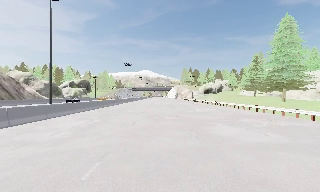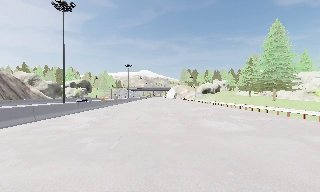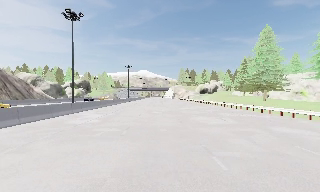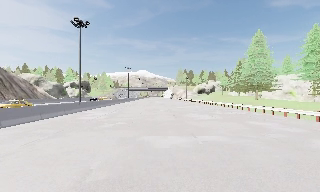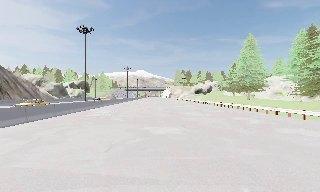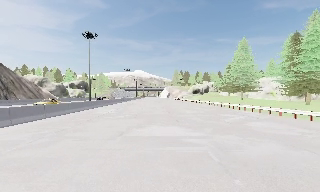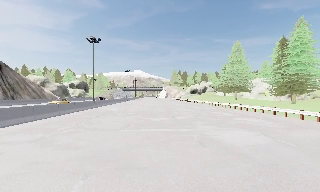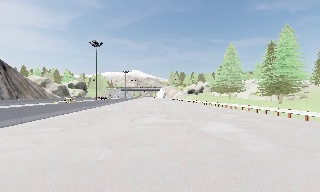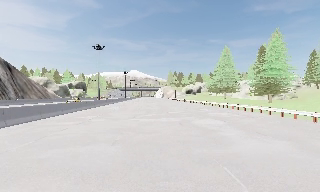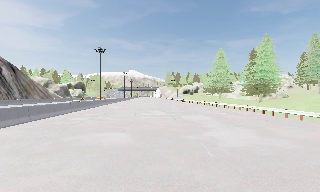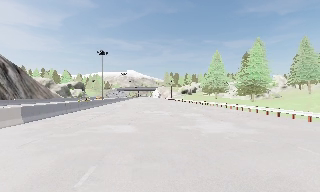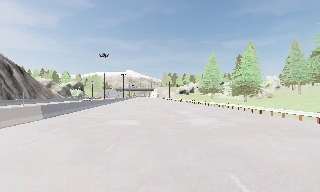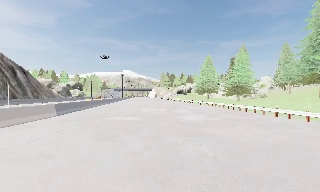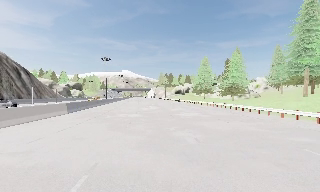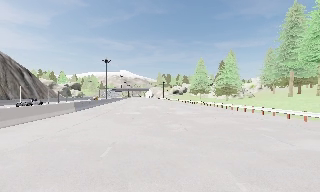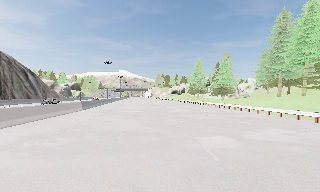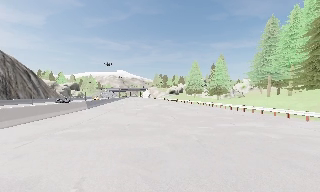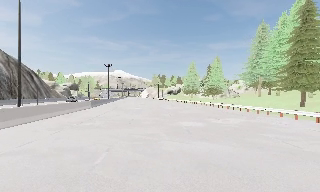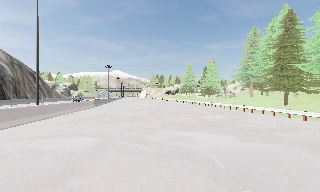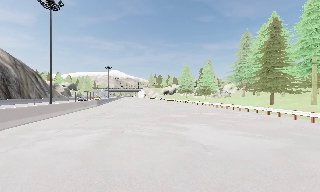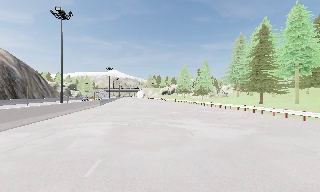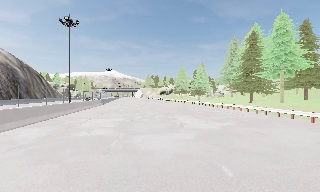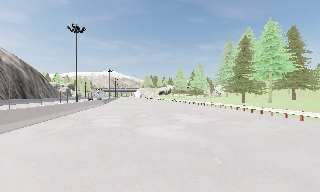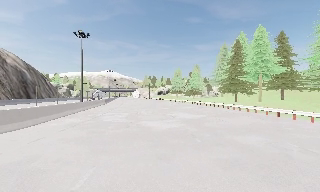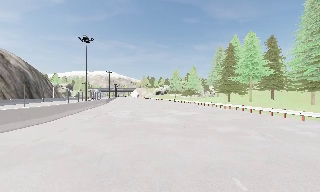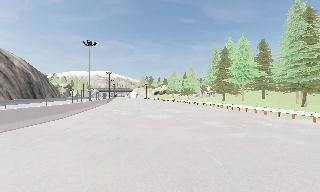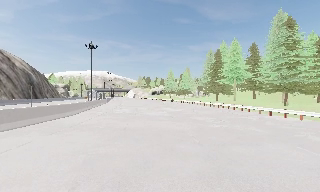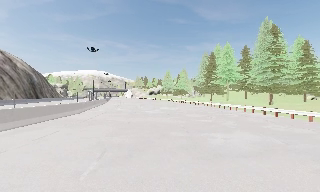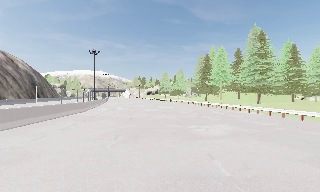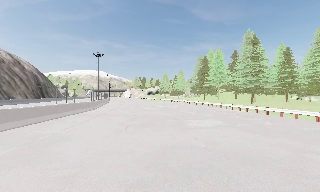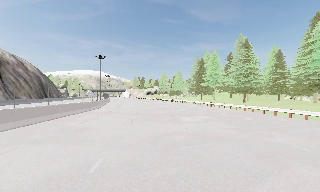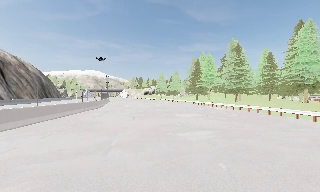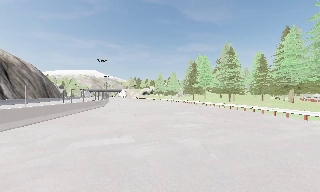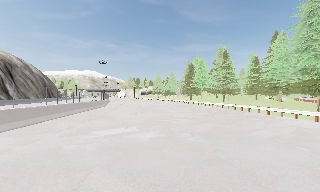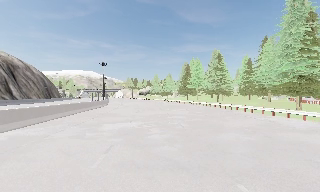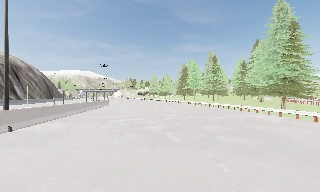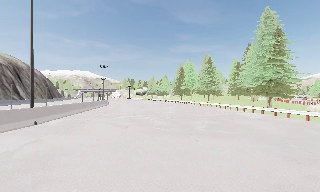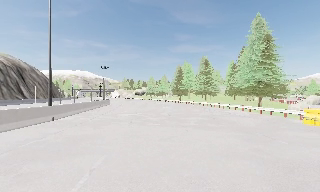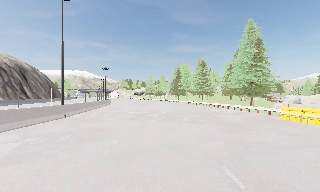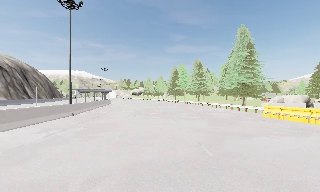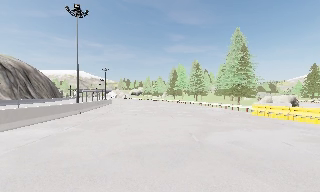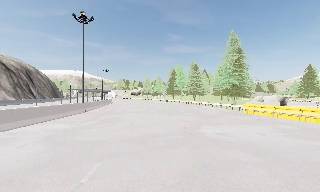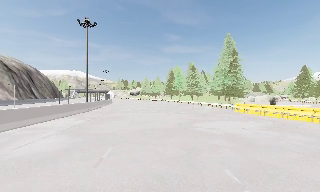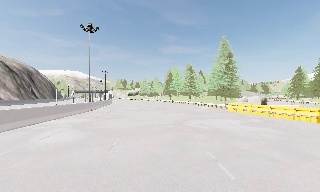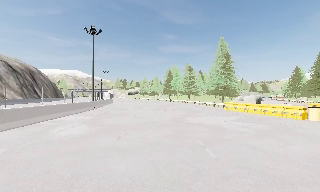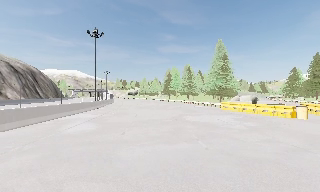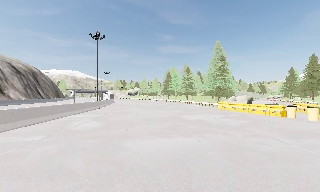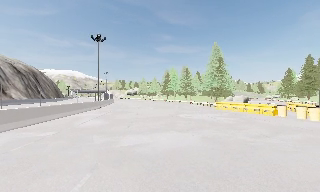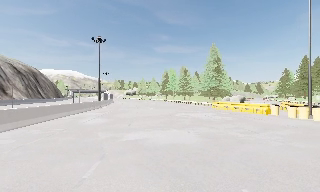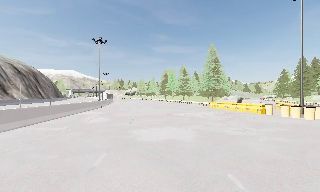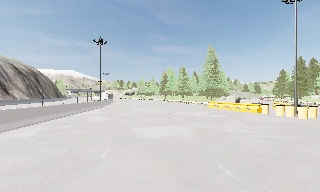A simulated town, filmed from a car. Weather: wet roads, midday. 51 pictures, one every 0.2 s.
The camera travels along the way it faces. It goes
backward.
0.0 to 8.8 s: The scene slides to the left, as the camera pans about 25 degrees to its right. It travels backward, about 90 m, so what stands in front gets smaller.
8.8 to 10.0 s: The camera travels backward, about 5 m, so what stands in front gets smaller. It loses speed.
The film runs backward here.
